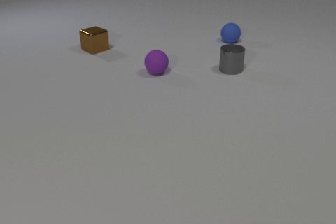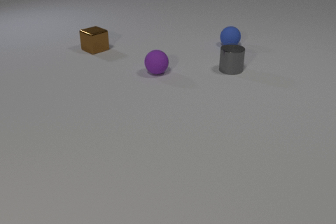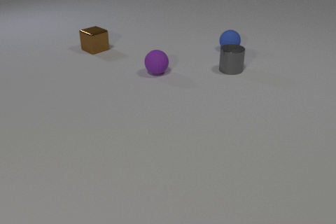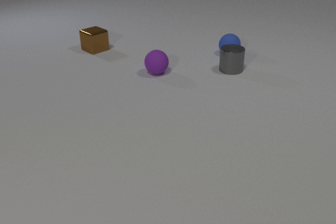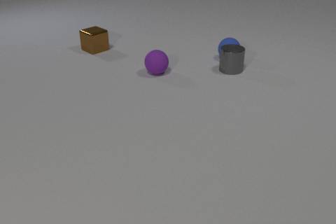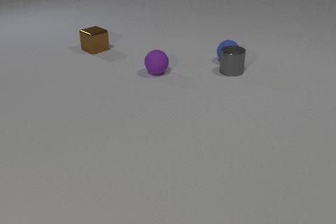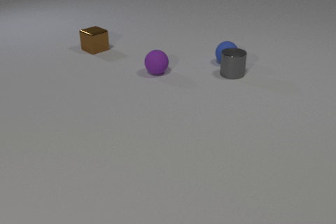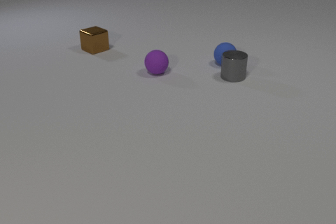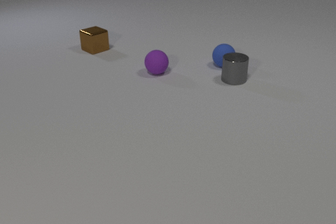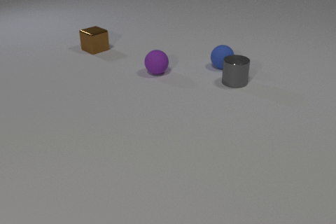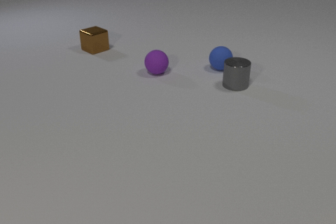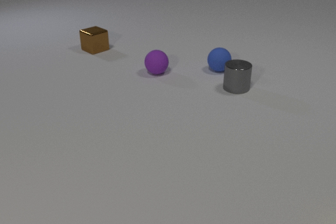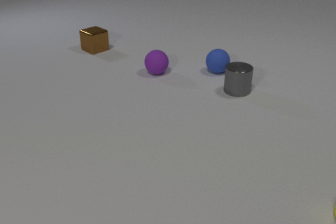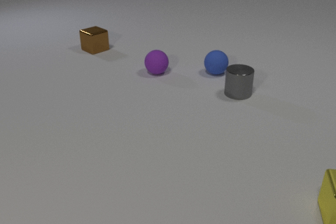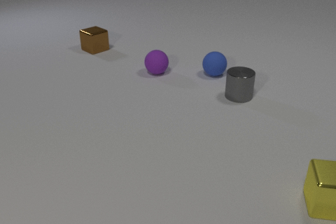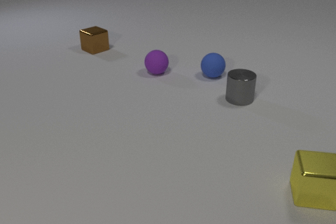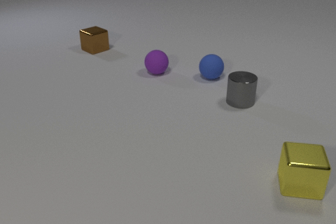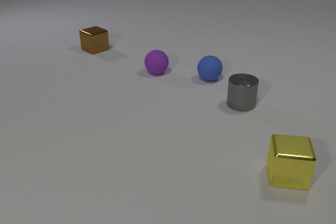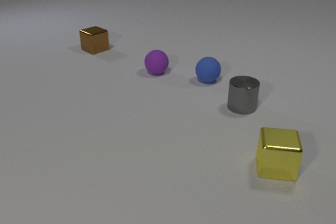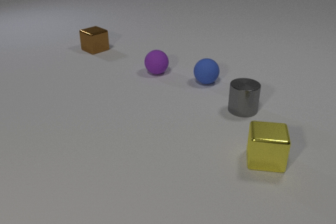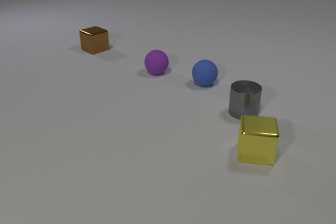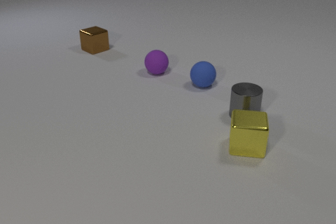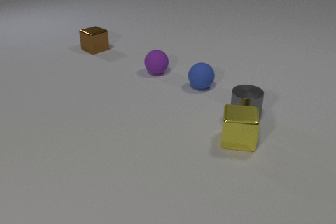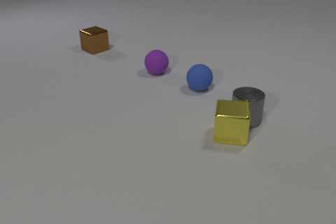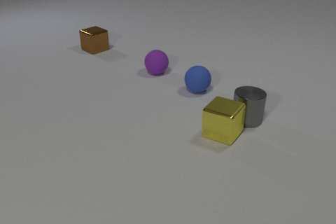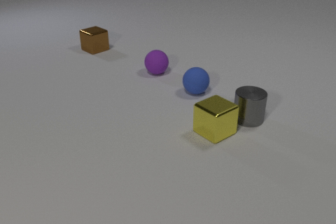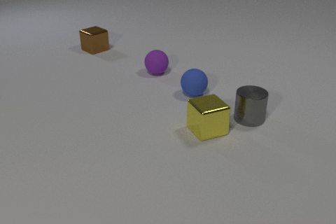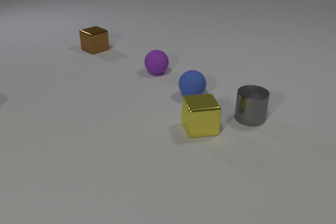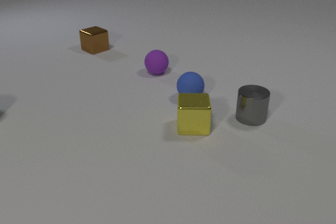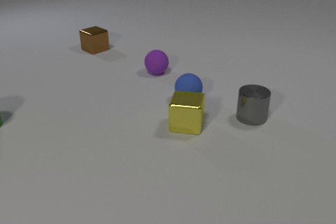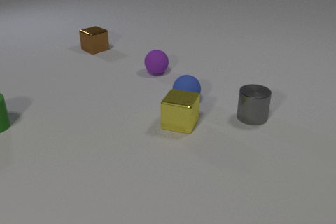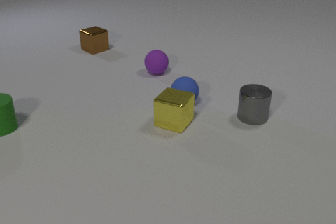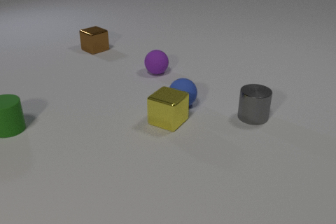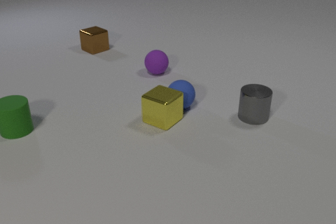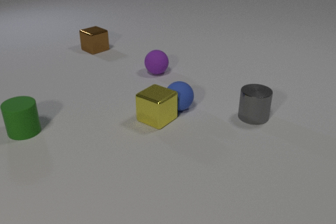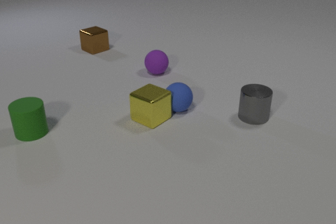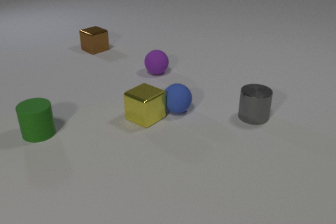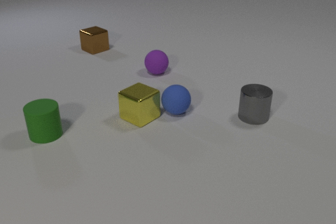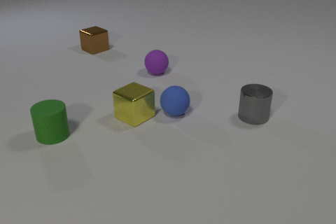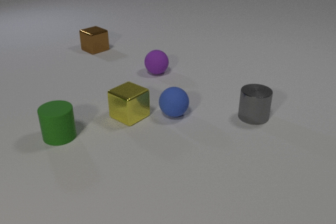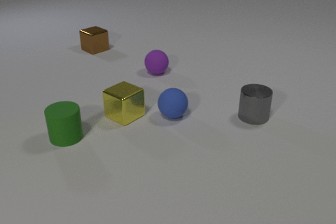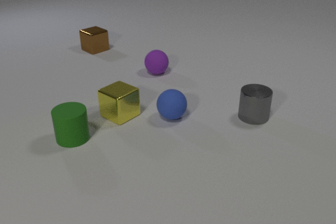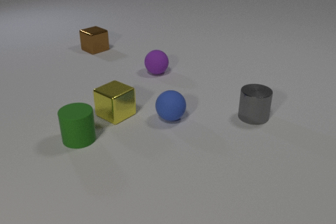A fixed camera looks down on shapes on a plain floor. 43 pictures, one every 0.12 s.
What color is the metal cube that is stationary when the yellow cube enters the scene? brown.
What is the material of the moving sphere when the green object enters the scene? rubber.
Are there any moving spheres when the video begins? yes.
0.00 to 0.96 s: The blue rubber sphere rolls toward the camera. The gray metal cylinder slides toward the camera. The blue rubber sphere and the gray metal cylinder collide.
0.96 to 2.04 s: The blue rubber sphere rolls toward the camera. The gray metal cylinder slides toward the camera. The yellow metal cube comes in at the right edge, slides to the left and away from the camera.
2.04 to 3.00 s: The blue rubber sphere rolls toward the camera and to the left. The gray metal cylinder slides toward the camera. The yellow metal cube slides to the left and away from the camera, spins clockwise seen from above by about 45 degrees, its near face sliding to the left. The gray metal cylinder and the yellow metal cube collide.
3.00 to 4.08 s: The blue rubber sphere rolls toward the camera and to the left. The gray metal cylinder moves, and ends about where it began. The yellow metal cube slides to the left, spins clockwise seen from above by about 75 degrees, its near face sliding to the left. The green rubber cylinder comes in at the left edge, slides to the right and toward the camera. The blue rubber sphere and the yellow metal cube collide.
4.08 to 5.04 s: The blue rubber sphere rolls toward the camera and to the left. The yellow metal cube slides to the left. The green rubber cylinder slides to the right and toward the camera.
